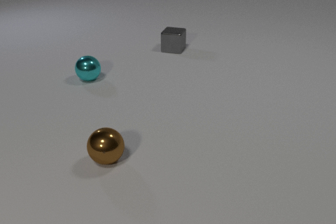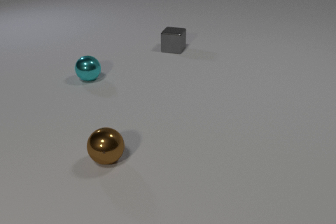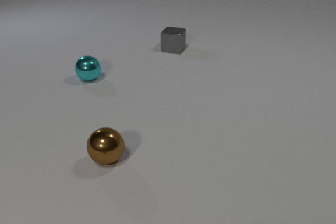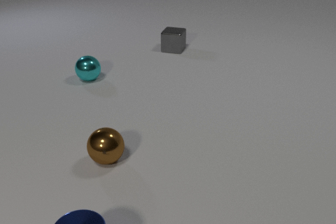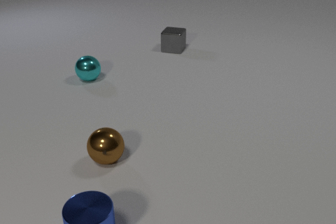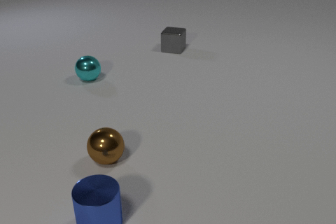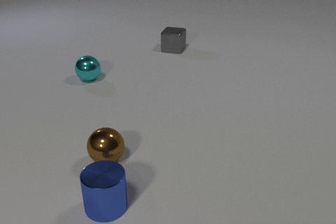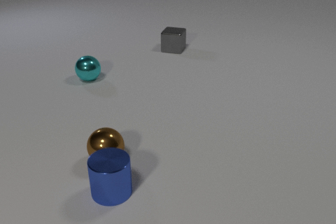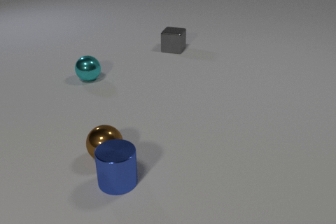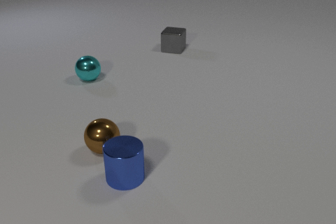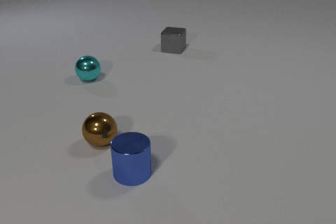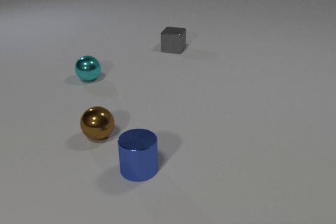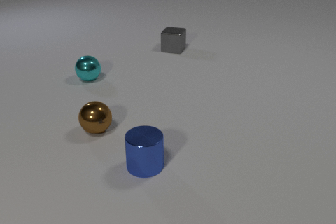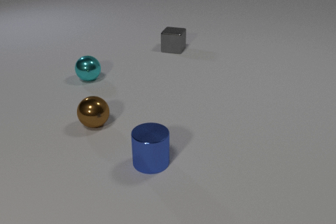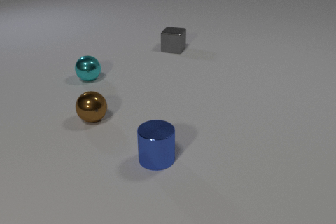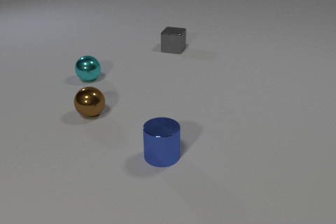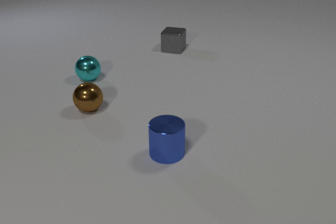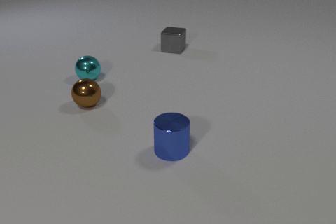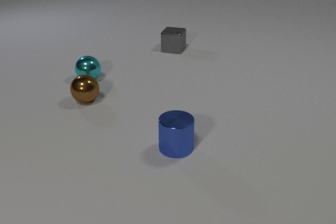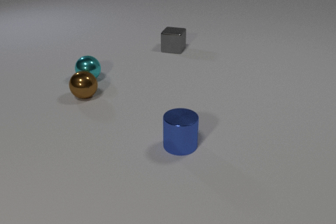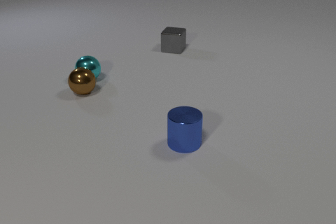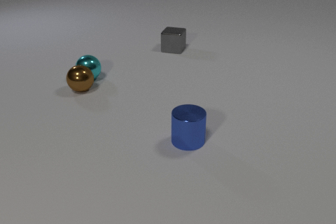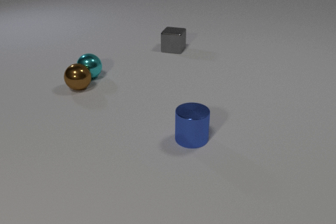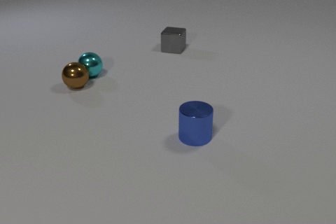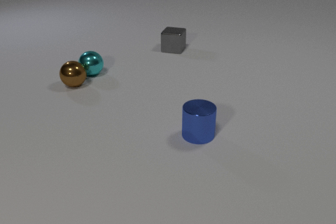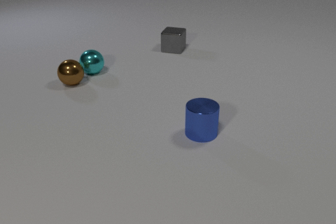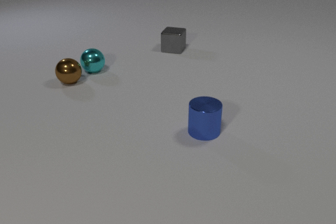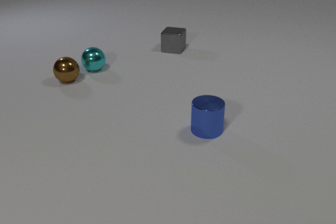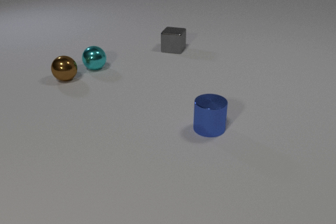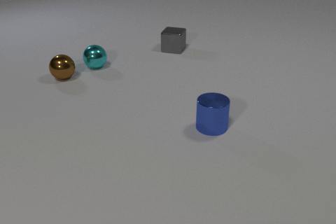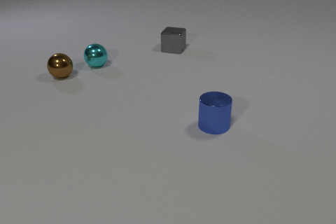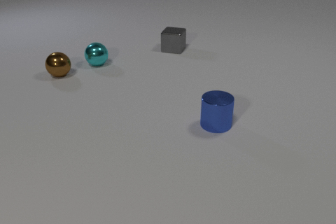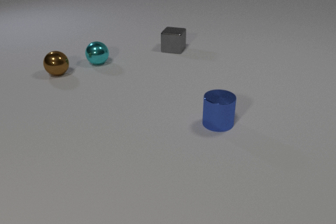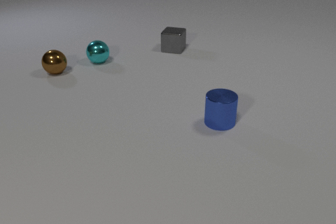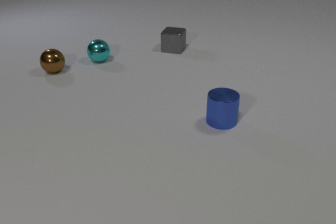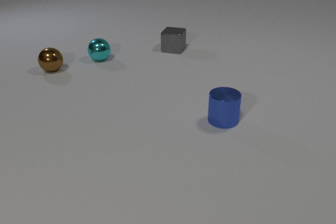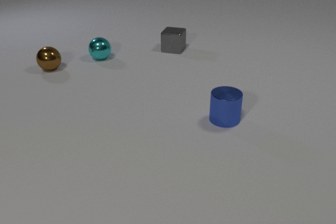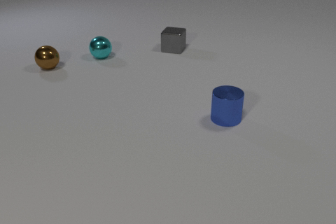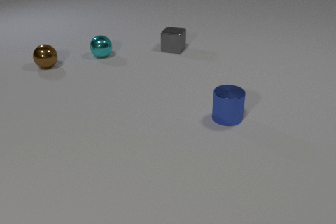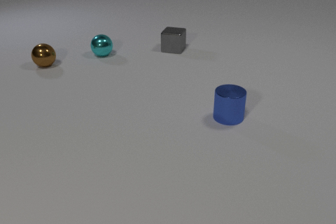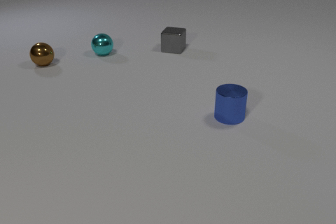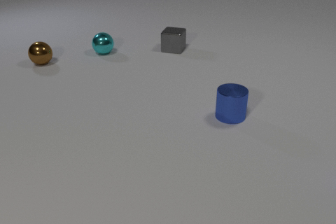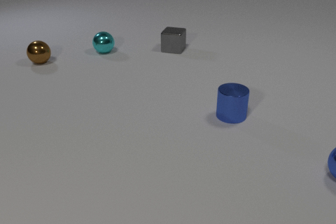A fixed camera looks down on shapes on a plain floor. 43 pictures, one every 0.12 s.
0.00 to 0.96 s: The blue metal cylinder comes in at the bottom edge, slides away from the camera. The blue metal cylinder and the brown metal sphere collide.
0.96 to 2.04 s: The blue metal cylinder slides to the right and away from the camera. The brown metal sphere rolls away from the camera.
2.04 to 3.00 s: The blue metal cylinder slides away from the camera and to the right. The brown metal sphere rolls away from the camera. The cyan metal sphere rolls away from the camera. The brown metal sphere and the cyan metal sphere collide.
3.00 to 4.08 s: The blue metal cylinder slides away from the camera and to the right. The brown metal sphere rolls away from the camera and to the left. The cyan metal sphere rolls away from the camera.
4.08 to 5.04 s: The blue metal cylinder slides away from the camera and to the right. The brown metal sphere rolls away from the camera and to the left. The cyan metal sphere rolls away from the camera. The blue metal sphere comes in at the right edge.
What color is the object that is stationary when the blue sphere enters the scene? gray.
Are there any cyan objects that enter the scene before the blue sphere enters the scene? no.
How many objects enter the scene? 2.
